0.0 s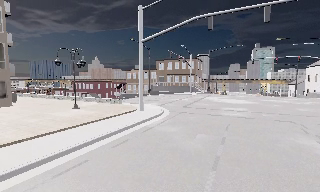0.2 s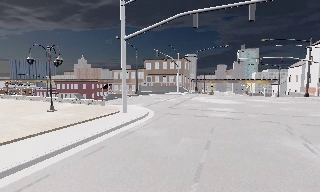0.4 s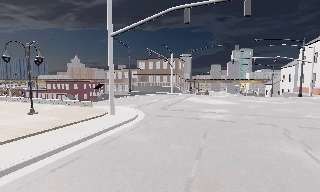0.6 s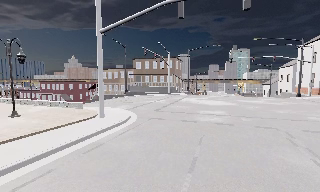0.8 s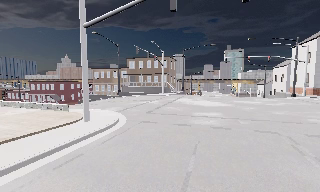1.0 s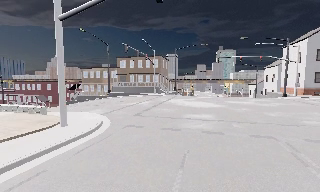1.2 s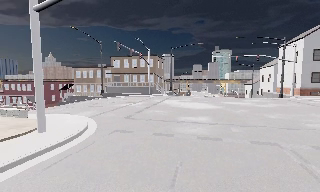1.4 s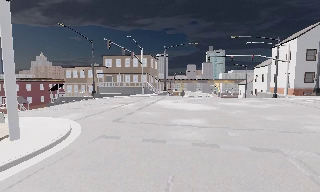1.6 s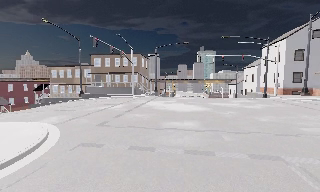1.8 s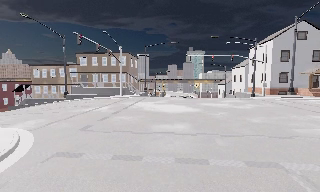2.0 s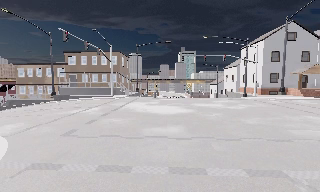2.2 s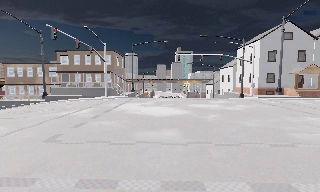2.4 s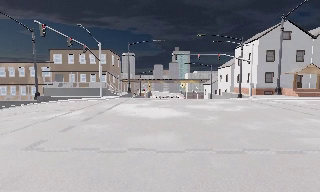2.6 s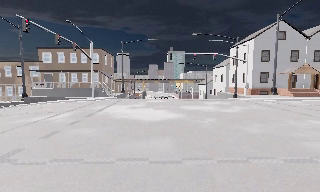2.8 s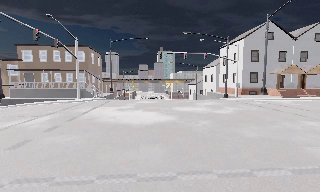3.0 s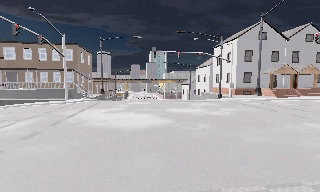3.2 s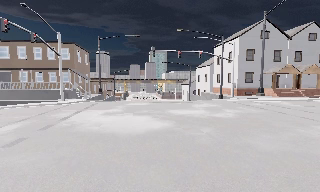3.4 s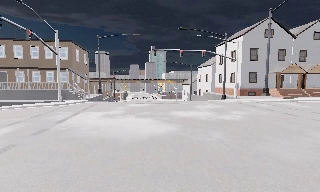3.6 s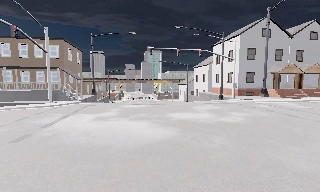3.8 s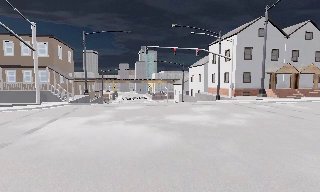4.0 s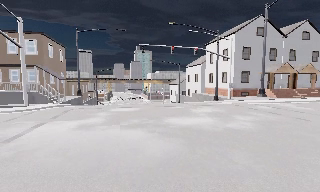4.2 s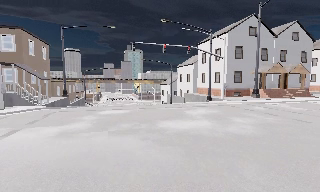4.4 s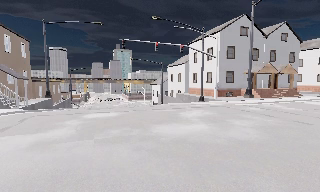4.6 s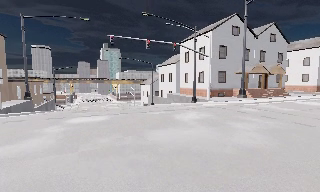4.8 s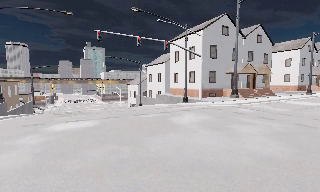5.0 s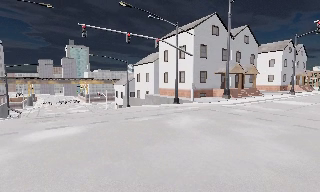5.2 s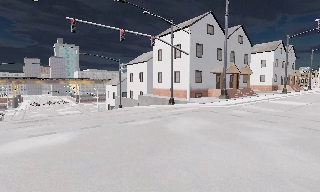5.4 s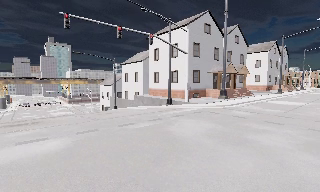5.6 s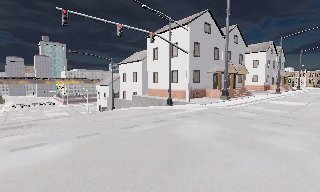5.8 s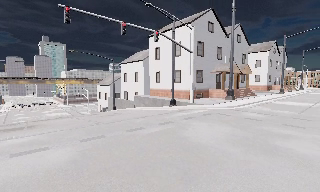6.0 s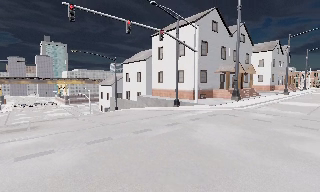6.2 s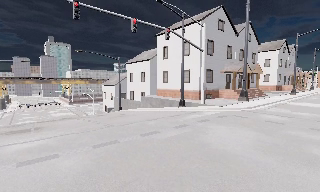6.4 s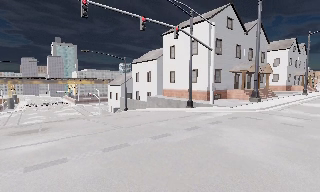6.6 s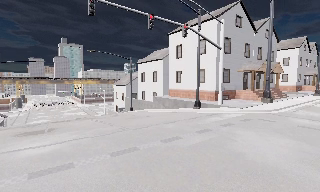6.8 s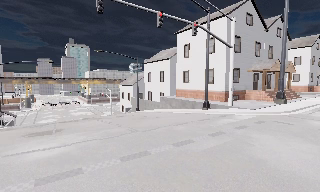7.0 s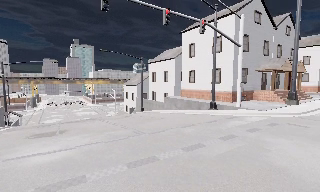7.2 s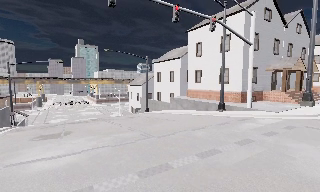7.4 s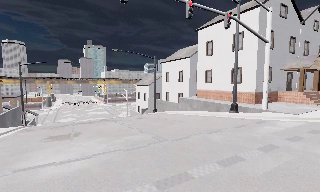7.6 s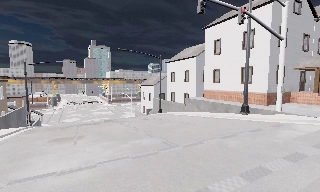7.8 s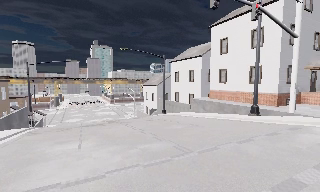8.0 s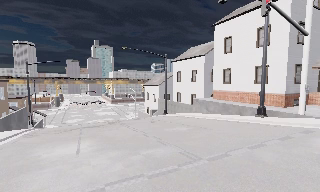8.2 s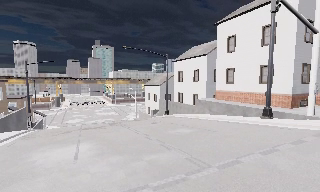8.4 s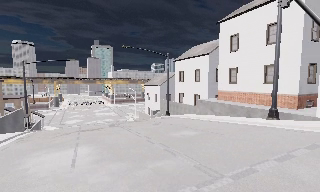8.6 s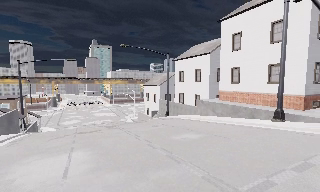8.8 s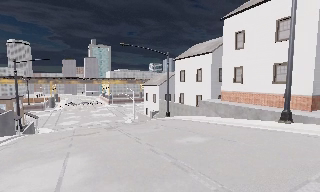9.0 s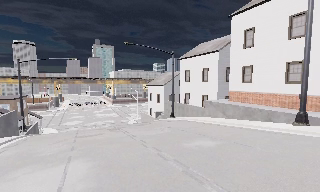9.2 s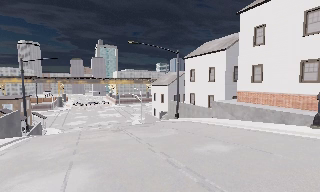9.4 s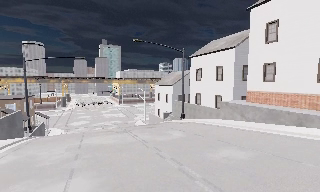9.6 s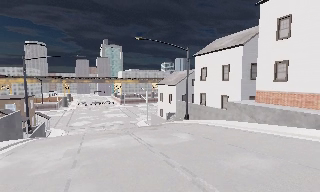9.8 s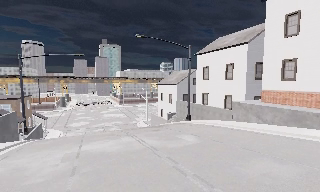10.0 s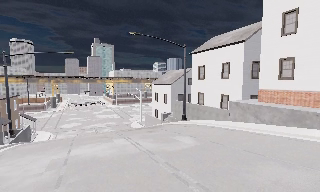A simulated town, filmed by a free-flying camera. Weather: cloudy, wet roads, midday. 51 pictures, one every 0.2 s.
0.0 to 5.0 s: The camera pans to its right, which is clockwise from overhead, by about 60 degrees. It travels forward, about 20 m.
5.0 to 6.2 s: The camera travels forward and to its left, about 3.5 m, so what stands in front looms larger. It loses speed.
6.2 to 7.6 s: The camera pans to its left, which is counterclockwise from overhead, by about 10 degrees. It travels forward and to its left, about 3.5 m, so what stands in front looms larger.
7.6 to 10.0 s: The camera travels forward, about 8 m, so what stands in front looms larger.
The film runs backward here.
